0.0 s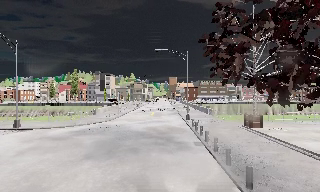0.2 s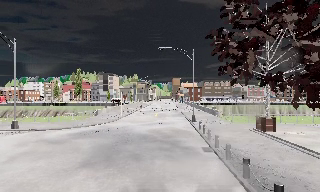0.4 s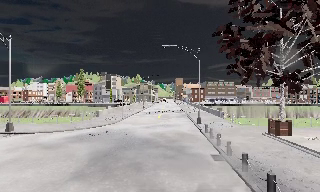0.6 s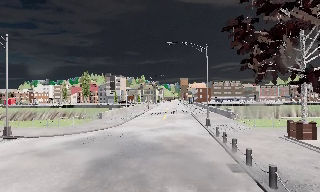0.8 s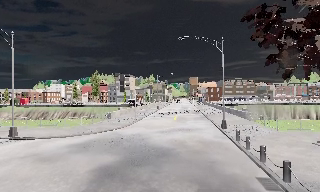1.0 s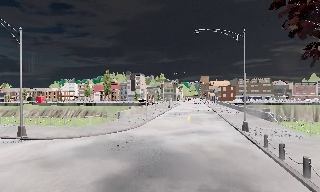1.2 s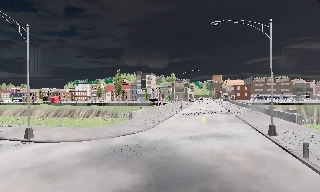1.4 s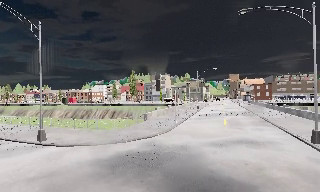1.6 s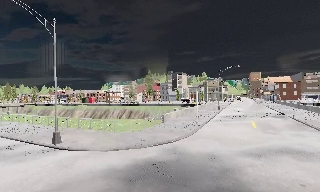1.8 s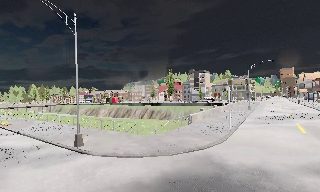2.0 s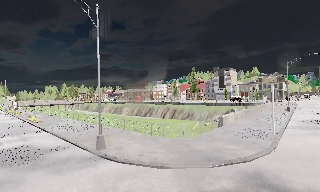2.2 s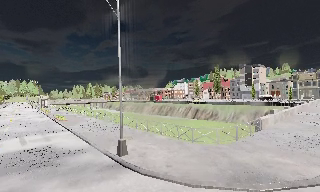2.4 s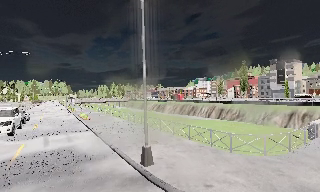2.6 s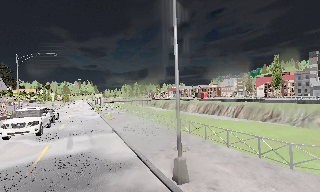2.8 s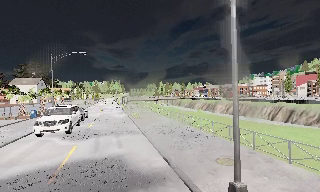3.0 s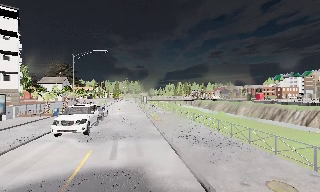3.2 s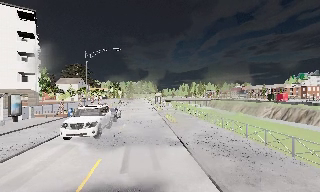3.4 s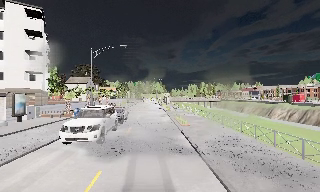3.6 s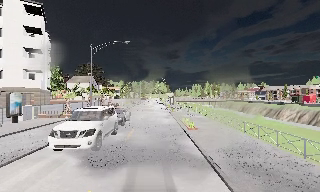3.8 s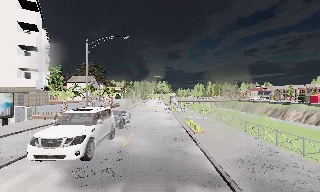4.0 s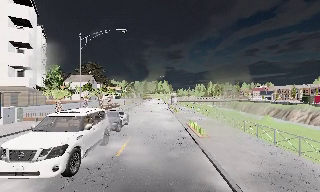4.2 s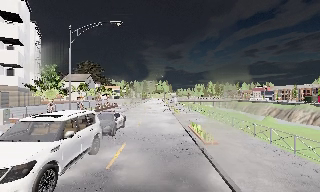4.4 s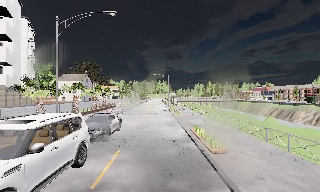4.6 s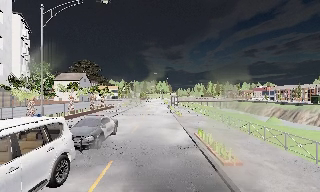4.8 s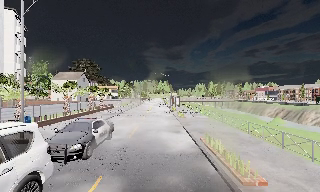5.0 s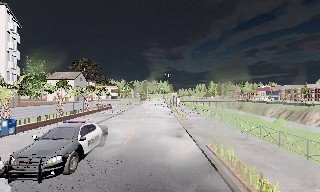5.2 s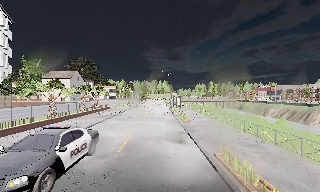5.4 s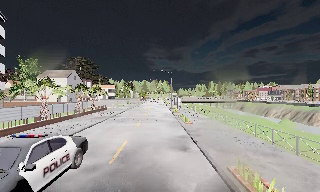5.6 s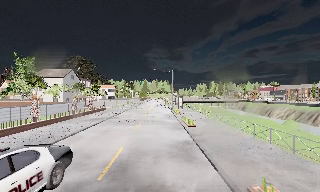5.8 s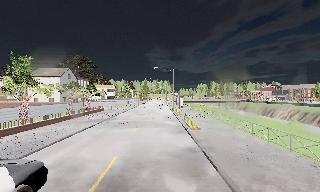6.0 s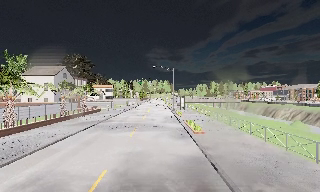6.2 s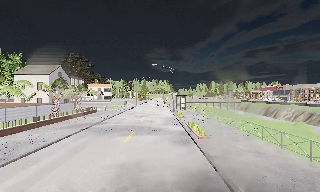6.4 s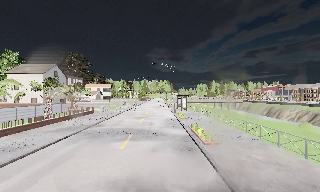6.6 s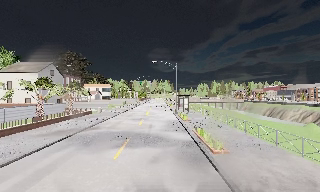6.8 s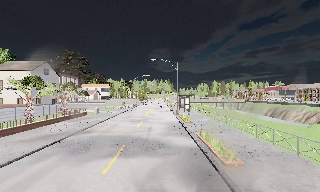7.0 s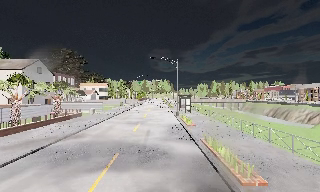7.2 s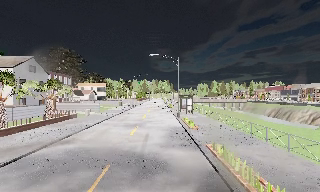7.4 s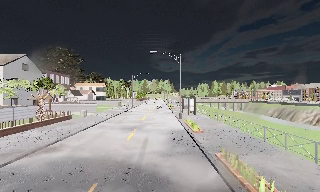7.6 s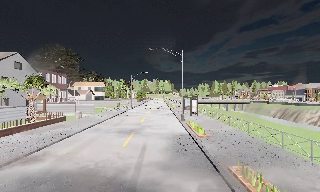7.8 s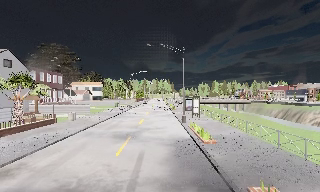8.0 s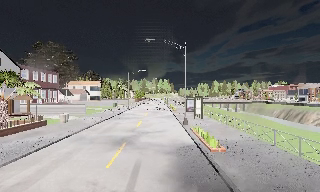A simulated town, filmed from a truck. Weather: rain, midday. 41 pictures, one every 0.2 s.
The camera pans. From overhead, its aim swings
counterclockwise.
The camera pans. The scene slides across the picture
to the right.
0.0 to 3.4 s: The camera pans to its left, which is counterclockwise from overhead, by about 85 degrees. It travels forward, about 20 m.
3.4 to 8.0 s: The camera travels forward, about 30 m, so what stands in front looms larger.
The film runs forward here.
